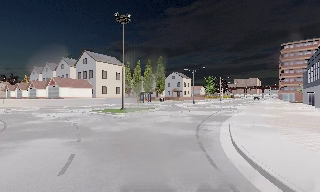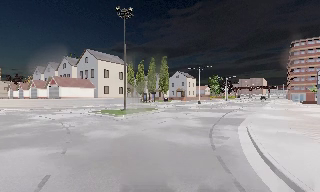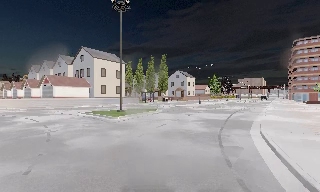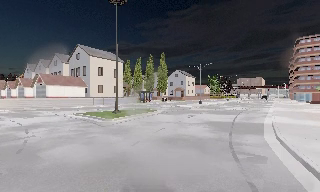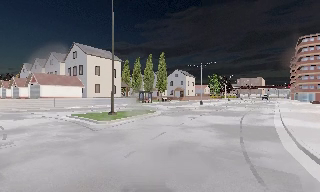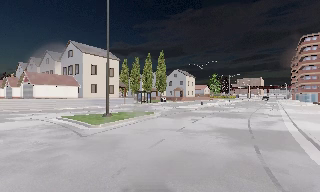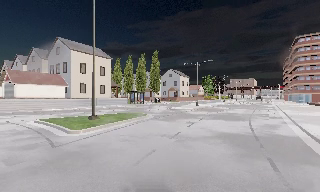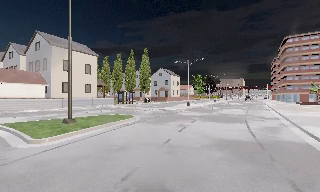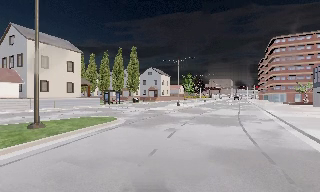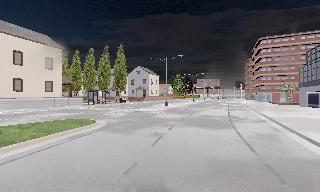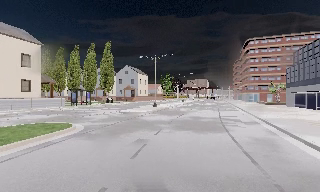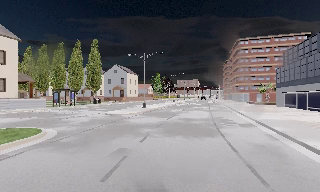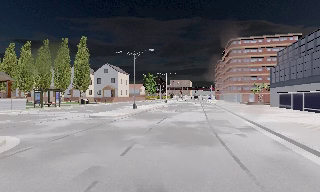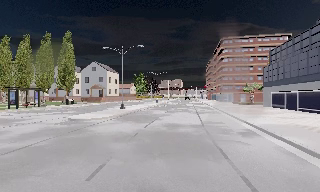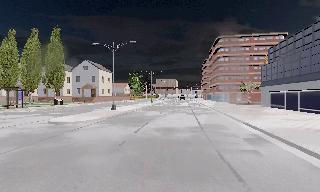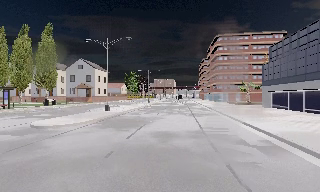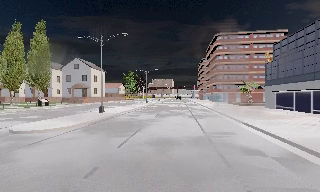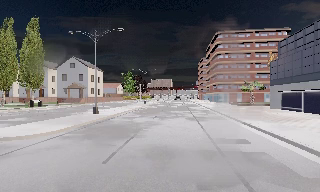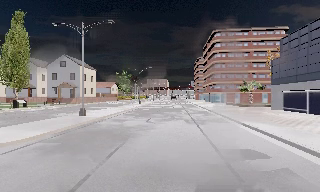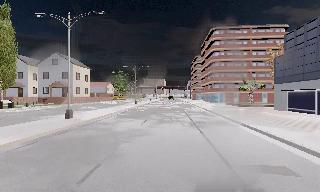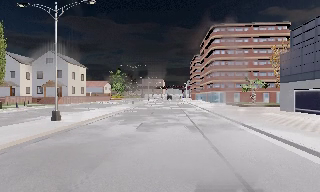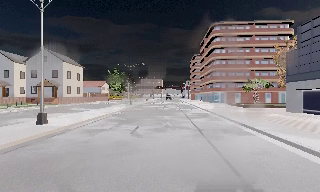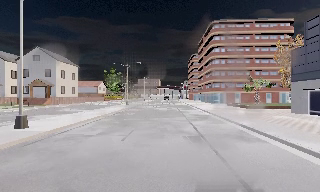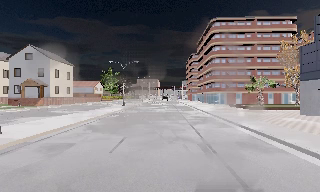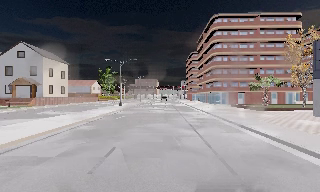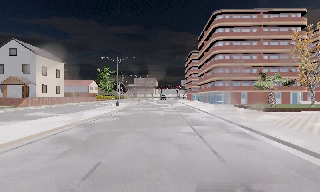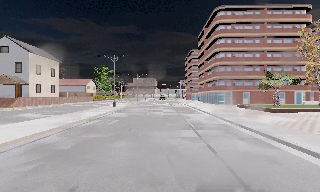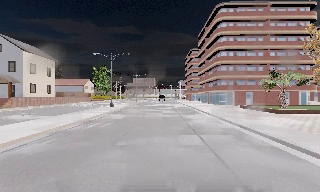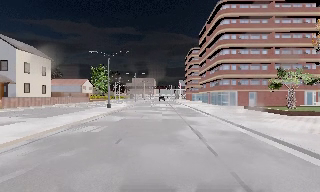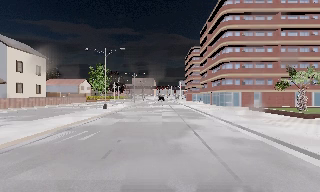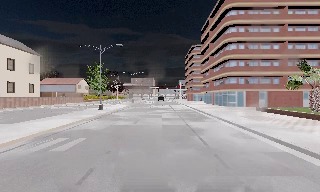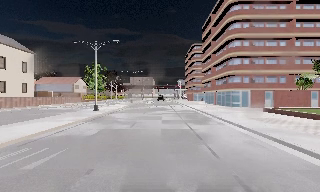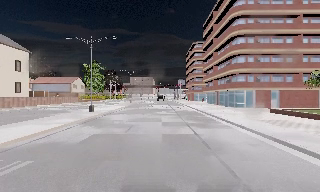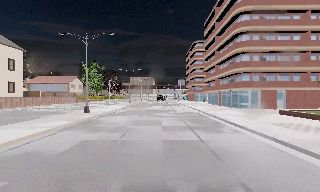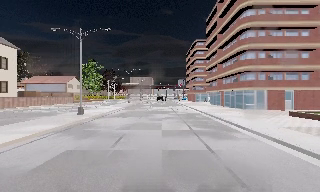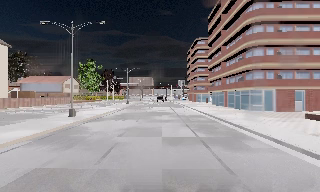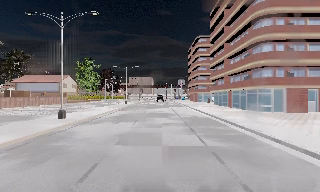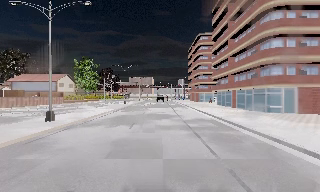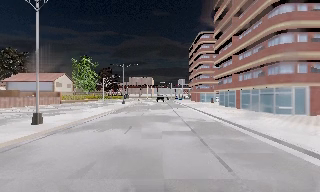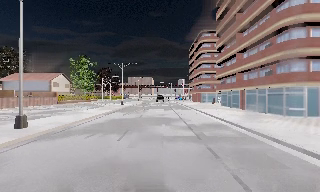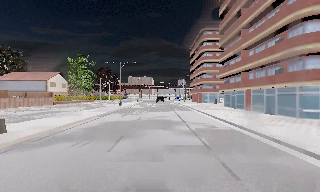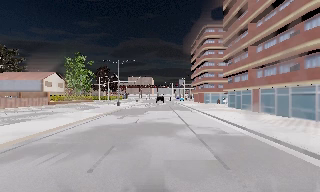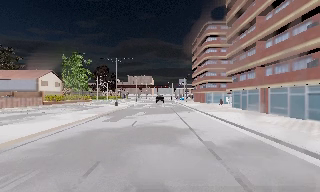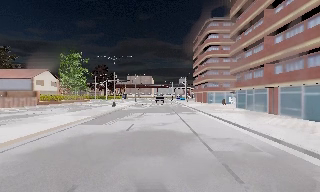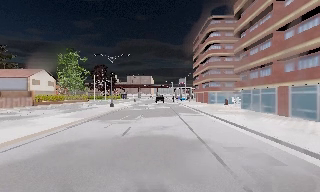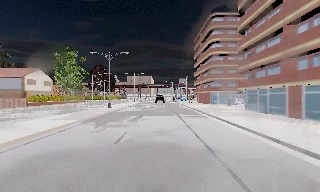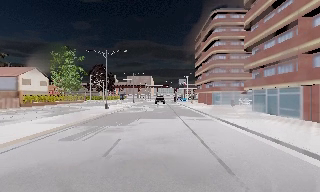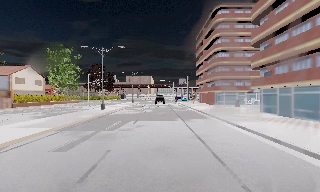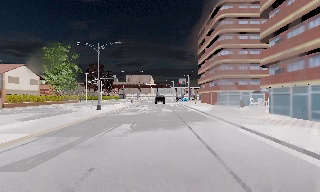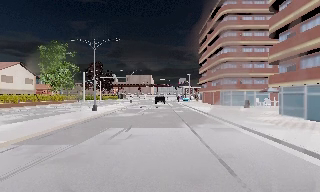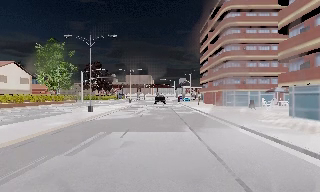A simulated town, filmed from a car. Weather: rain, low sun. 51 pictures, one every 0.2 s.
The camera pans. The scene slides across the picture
to the left.
The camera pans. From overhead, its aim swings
clockwise.
0.0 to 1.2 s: The camera travels forward, about 8 m, so what stands in front looms larger.
1.2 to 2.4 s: The camera swings to its right by about 20 degrees, and the scene slides to the left. It travels forward, about 8 m, so what stands in front looms larger.
2.4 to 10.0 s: The scene slides to the left, as the camera pans about 15 degrees to its right. It travels forward, about 50 m, so what stands in front looms larger.
The film runs forward here.
